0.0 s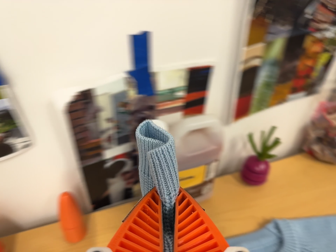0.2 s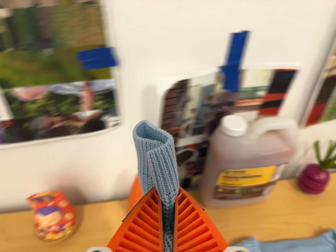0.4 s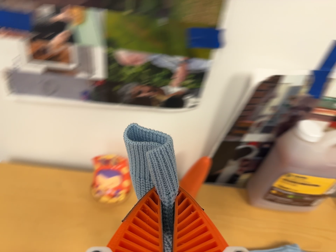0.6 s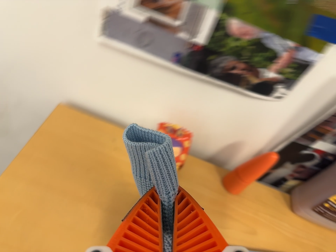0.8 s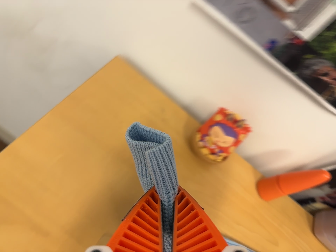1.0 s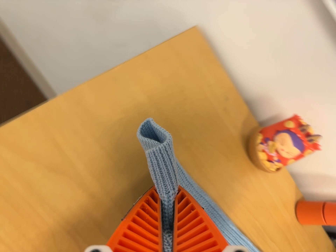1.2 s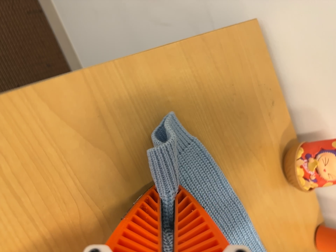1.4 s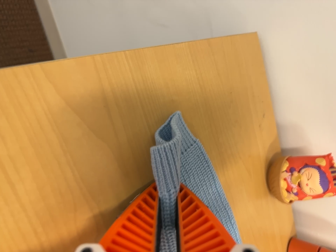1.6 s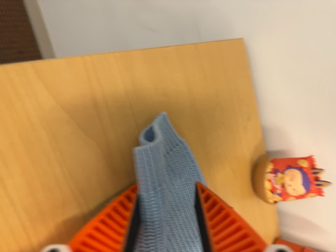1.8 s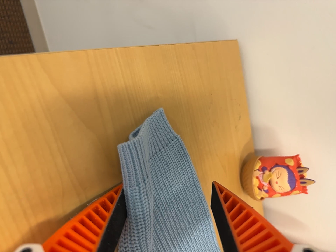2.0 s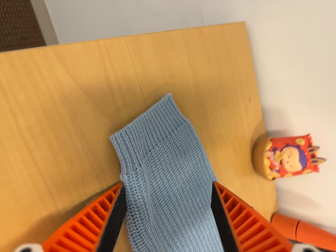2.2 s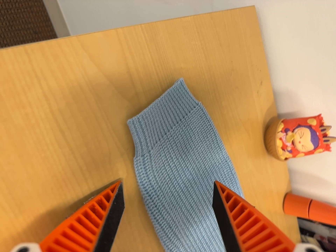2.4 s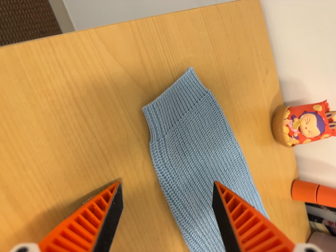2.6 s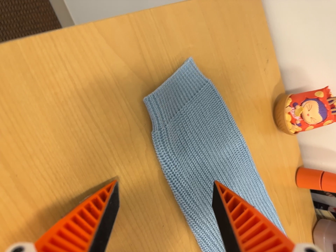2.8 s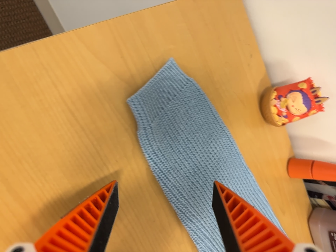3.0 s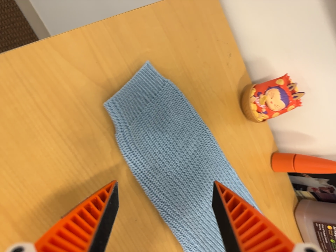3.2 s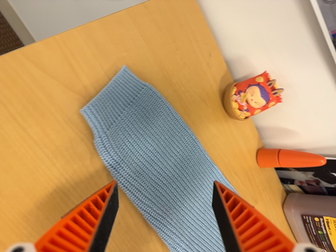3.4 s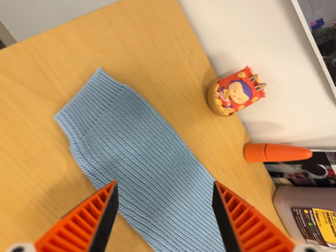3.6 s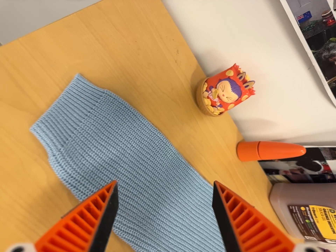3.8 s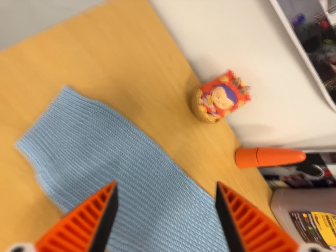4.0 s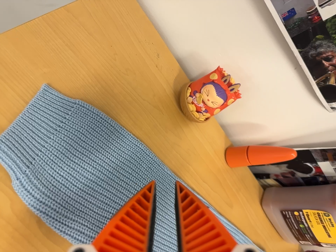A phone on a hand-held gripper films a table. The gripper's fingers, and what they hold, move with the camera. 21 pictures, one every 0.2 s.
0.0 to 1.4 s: The camera travels to its left, about 50 cm, so close, fixed things drift to the right. Its aim tips toward the bottom of its view by about 10 degrees, and the scene shifts upward. It rolls about its line of sight by about 85 degrees, and the scene rotates clockwise.
1.4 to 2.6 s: The camera travels backward, about 7 cm, so what stands in front gets smaller.
2.6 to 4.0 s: The camera travels to its right, about 10 cm, so close, fixed things drift to the left. It rolls about its line of sight by about 15 degrees, and the scene rotates counterclockwise.
The film runs backward here.
